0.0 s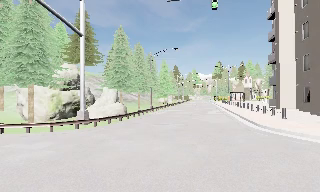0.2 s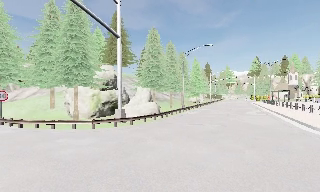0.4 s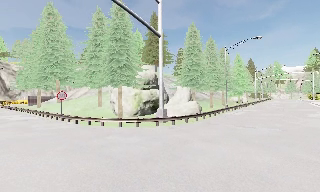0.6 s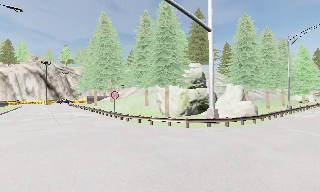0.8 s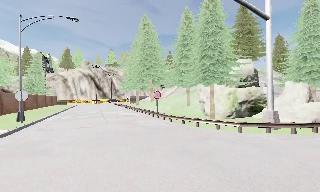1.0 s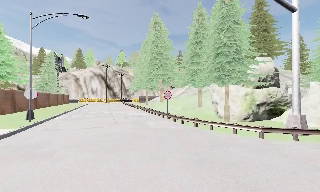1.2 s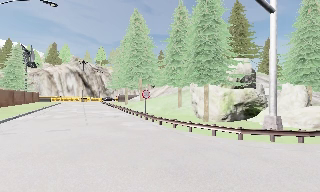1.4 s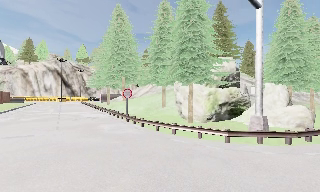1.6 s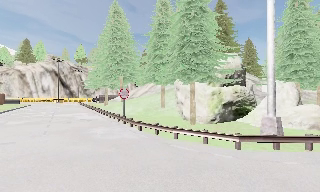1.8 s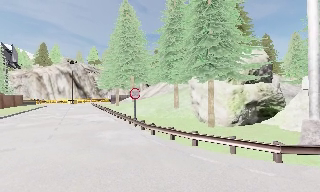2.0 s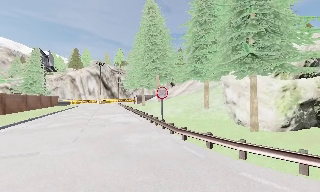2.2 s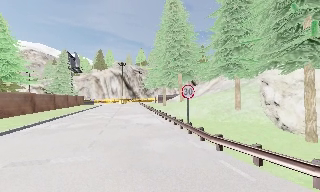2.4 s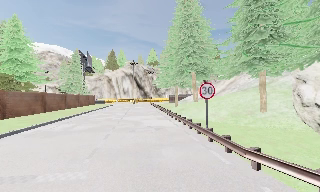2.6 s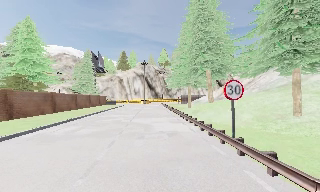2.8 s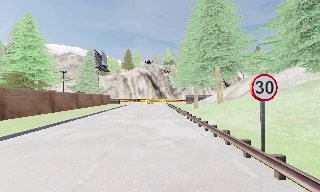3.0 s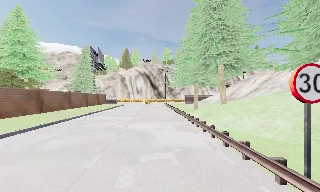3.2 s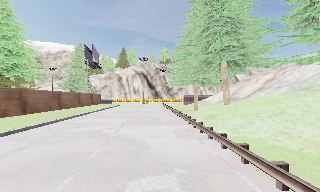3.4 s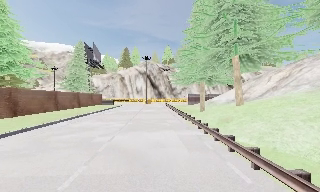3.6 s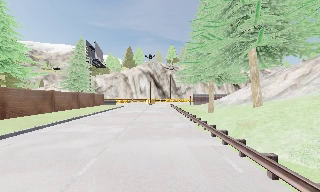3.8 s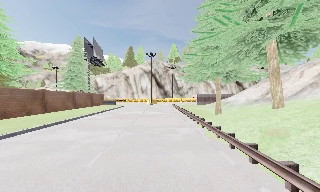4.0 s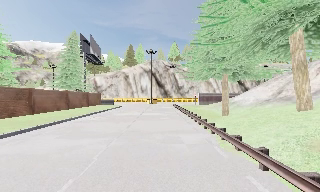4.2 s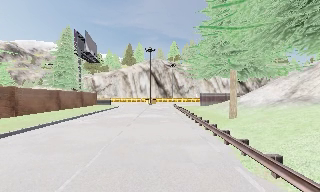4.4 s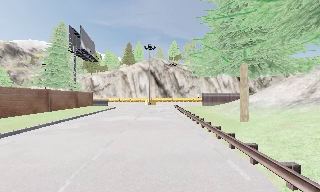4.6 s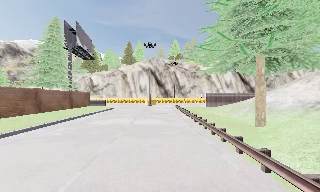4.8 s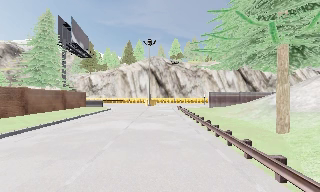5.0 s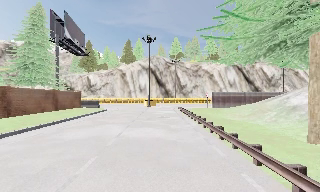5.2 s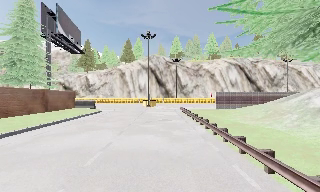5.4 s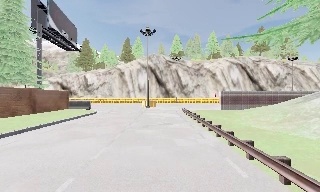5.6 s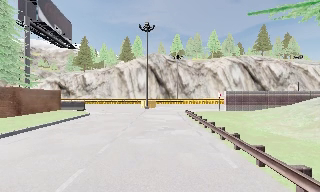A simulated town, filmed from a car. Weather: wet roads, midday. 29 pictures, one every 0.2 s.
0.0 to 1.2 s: The scene slides to the right, as the camera pans about 50 degrees to its left. It travels forward and to its left, about 3 m.
1.2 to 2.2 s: The camera swings to its left by about 15 degrees, and the scene slides to the right. It travels forward, about 4.5 m, so what stands in front looms larger.
2.2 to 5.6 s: The camera pans to its left, which is counterclockwise from overhead, by about 10 degrees. It travels forward, about 25 m, so what stands in front looms larger.
The film runs forward here.
